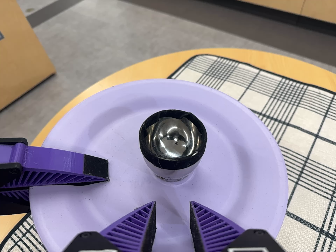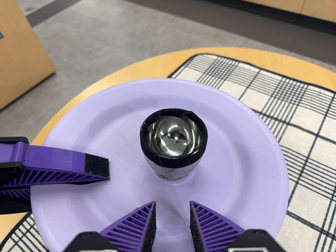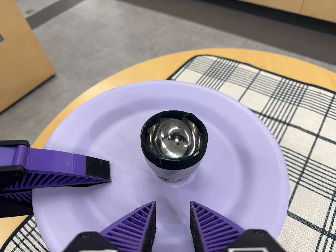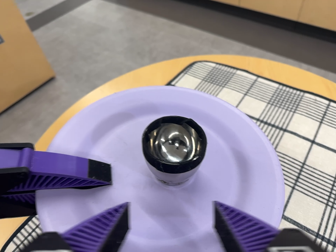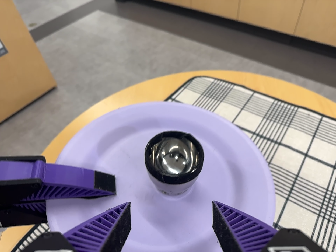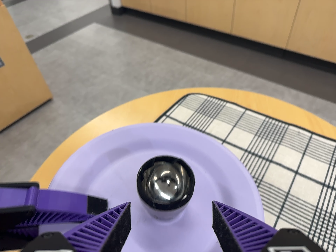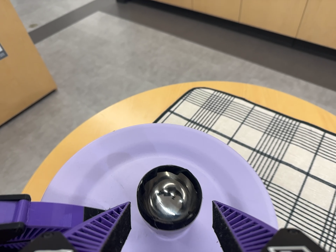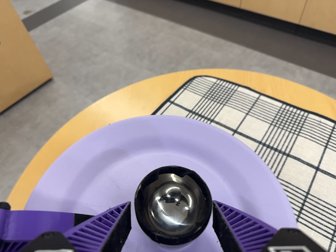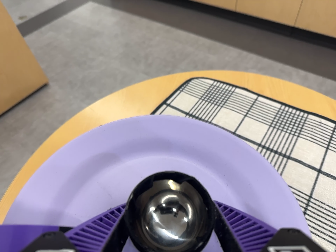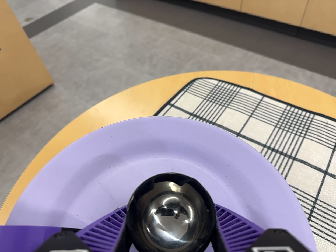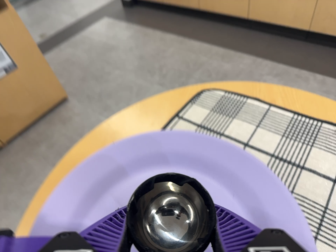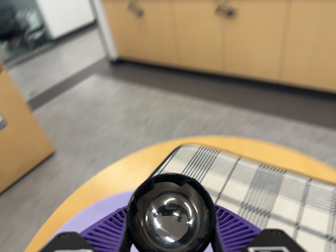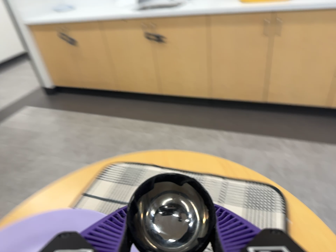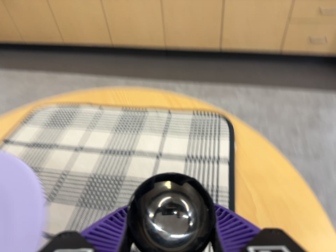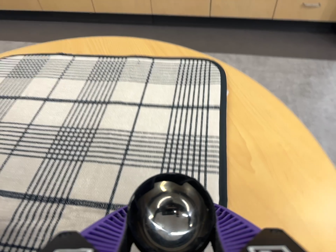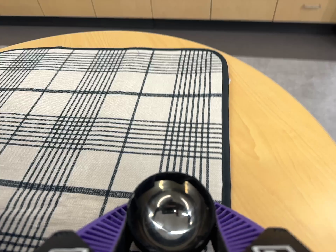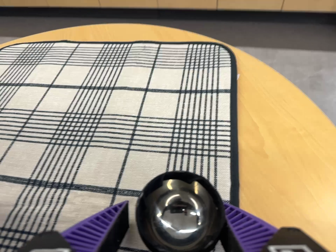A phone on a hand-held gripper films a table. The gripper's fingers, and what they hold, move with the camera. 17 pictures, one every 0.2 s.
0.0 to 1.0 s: The camera travels backward, about 5 cm, so what stands in front gets smaller.
1.0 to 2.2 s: The camera travels toward the top of its view, about 6 cm, so close, fixed things drift downward. Its aim tips toward the top of its view by about 10 degrees, and the scene shifts downward.
2.2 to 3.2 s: The scene slides to the left, as the camera pans about 20 degrees to its right. It travels toward the bottom of its view, forward and to its right, about 24 cm, so close, fixed things drift upward. Its aim tips toward the bottom of its view by about 10 degrees, and the scene shifts upward. It rolls about its line of sight by about 10 degrees, and the scene rotates counterclockwise.
The film runs forward here.
